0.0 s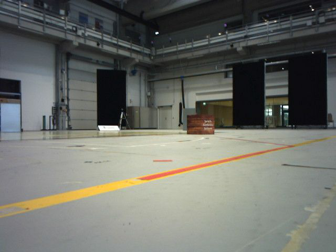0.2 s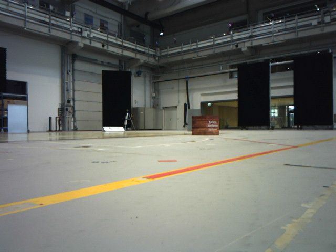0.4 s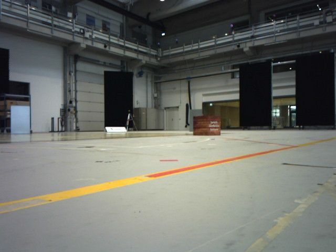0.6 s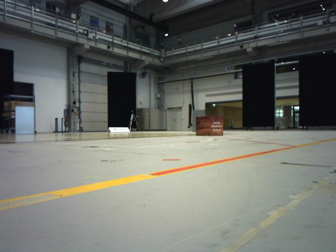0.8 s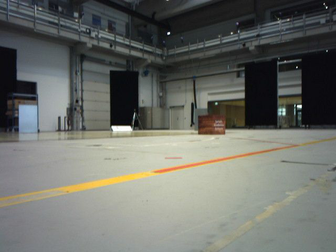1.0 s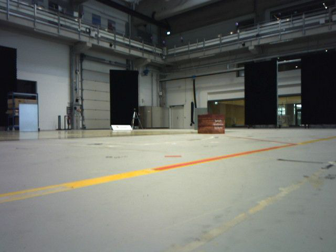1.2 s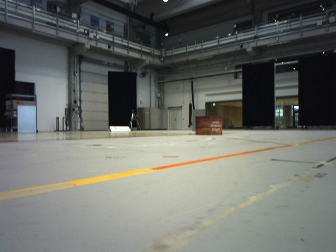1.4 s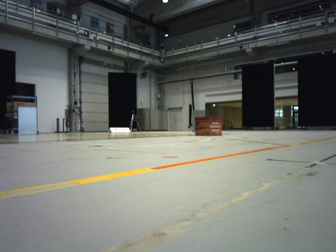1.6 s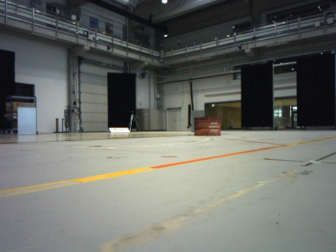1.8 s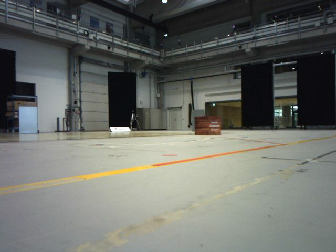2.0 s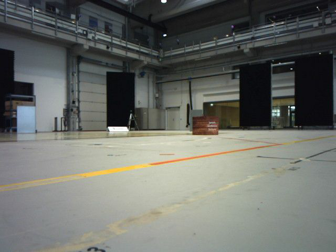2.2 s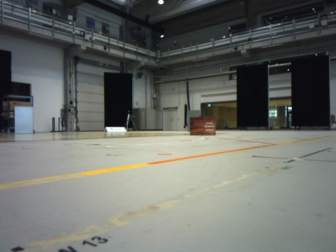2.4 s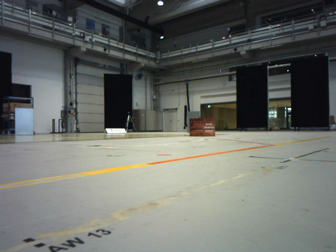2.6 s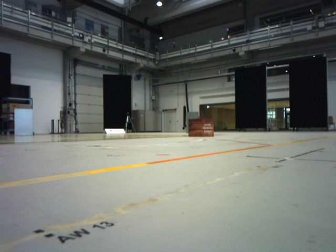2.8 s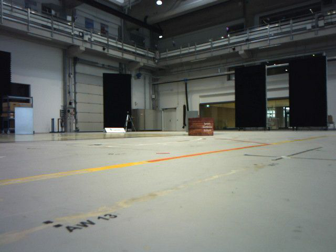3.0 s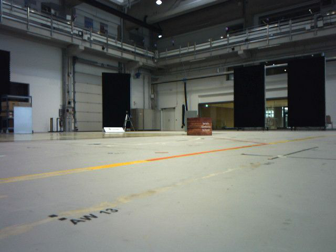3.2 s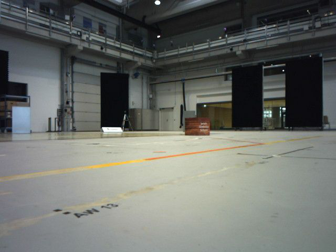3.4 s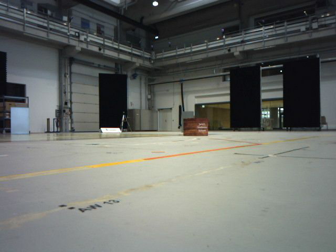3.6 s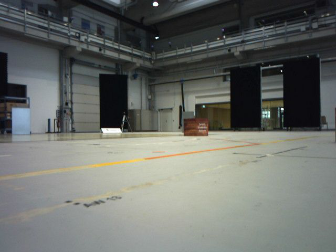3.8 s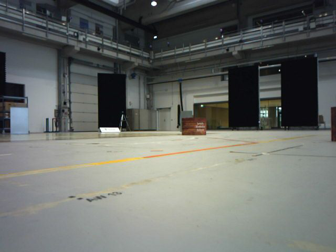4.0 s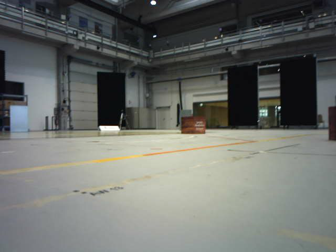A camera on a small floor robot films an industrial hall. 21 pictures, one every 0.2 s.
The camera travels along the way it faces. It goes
backward.
0.0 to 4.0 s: The camera travels backward, about 0.8 m, so what stands in front gets smaller.
The film runs backward here.
